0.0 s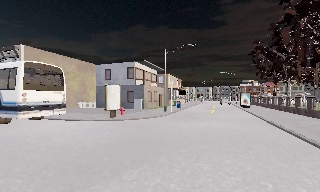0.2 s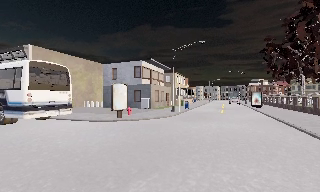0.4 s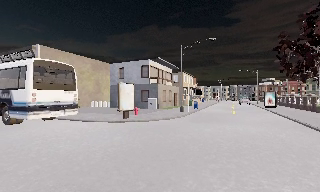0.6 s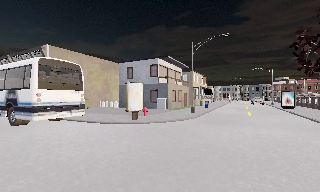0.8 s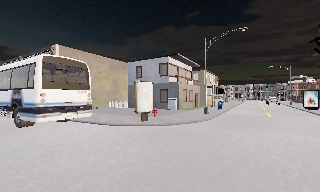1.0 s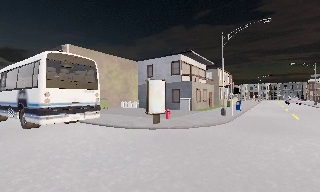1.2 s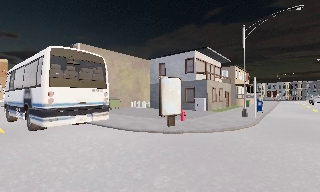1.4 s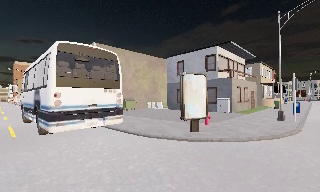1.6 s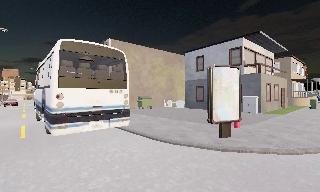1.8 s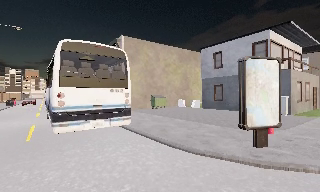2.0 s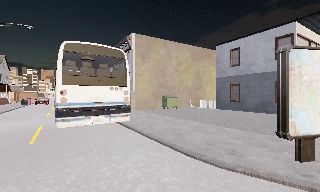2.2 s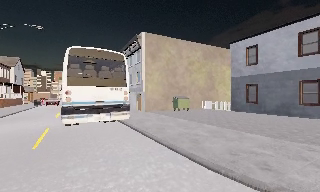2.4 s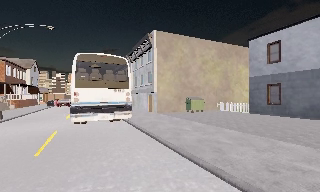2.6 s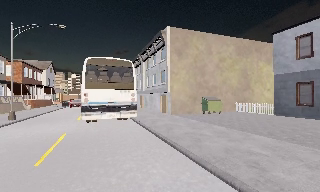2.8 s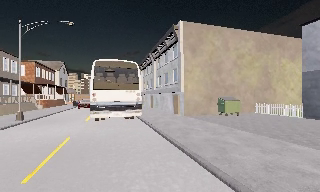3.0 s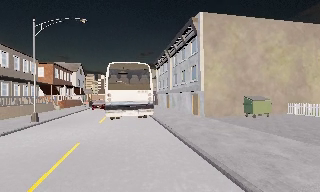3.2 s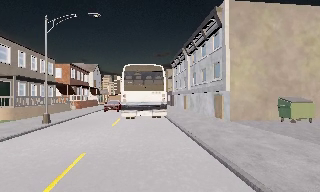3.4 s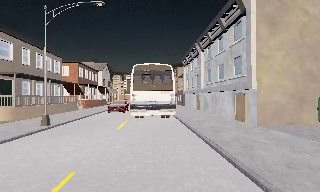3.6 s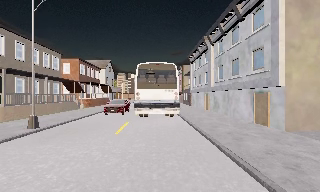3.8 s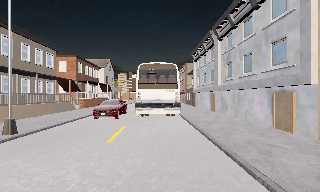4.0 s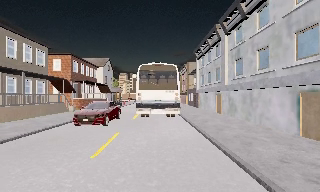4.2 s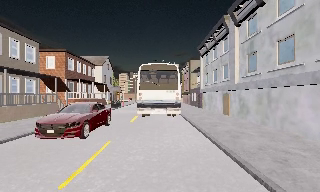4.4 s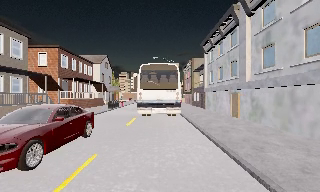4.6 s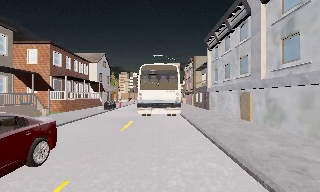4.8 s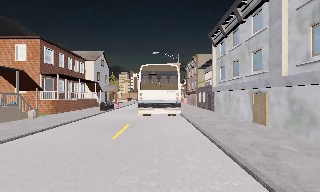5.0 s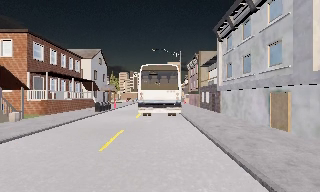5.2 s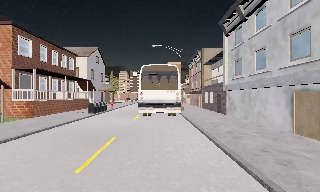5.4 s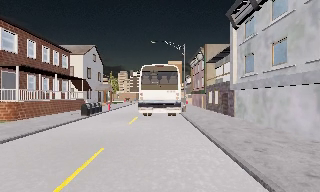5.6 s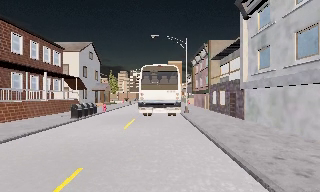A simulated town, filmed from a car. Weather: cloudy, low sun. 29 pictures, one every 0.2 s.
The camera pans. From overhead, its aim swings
counterclockwise.
The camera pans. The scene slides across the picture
to the right.
0.0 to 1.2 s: The scene slides to the right, as the camera pans about 20 degrees to its left. It travels forward, about 5 m, so what stands in front looms larger. It gains speed.
1.2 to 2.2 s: The camera pans to its left, which is counterclockwise from overhead, by about 20 degrees. It travels forward, about 5 m, so what stands in front looms larger. It loses speed.
2.2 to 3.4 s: The camera pans to its left, which is counterclockwise from overhead, by about 25 degrees. It travels forward, about 7 m, so what stands in front looms larger. It gains speed.
3.4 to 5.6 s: The camera travels forward, about 17 m, so what stands in front looms larger.
The film runs forward here.
